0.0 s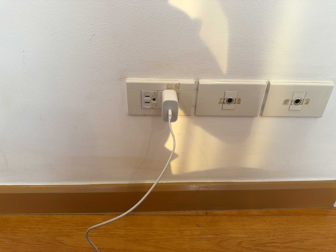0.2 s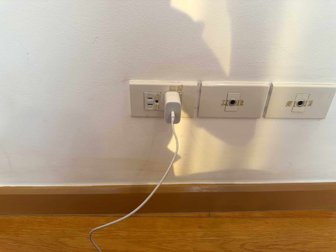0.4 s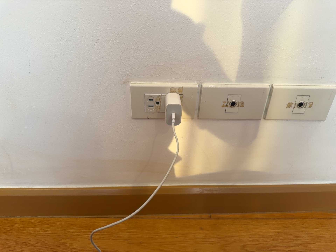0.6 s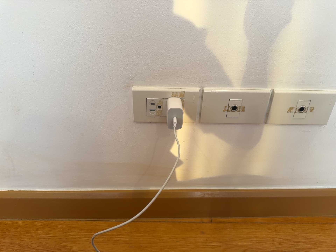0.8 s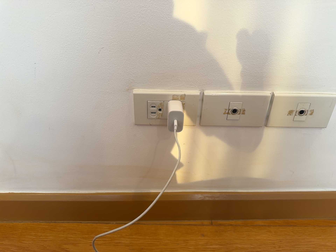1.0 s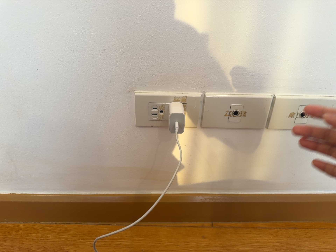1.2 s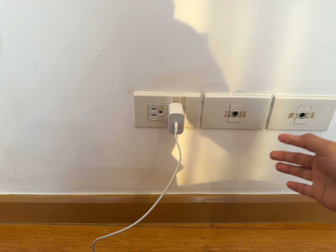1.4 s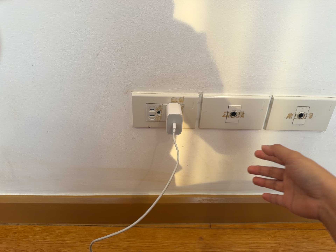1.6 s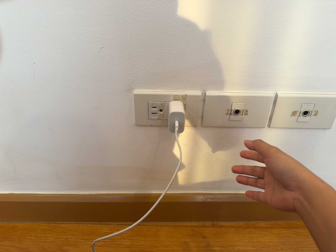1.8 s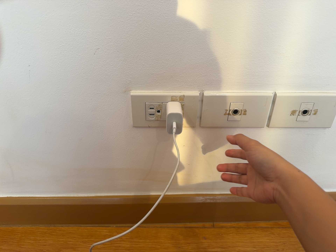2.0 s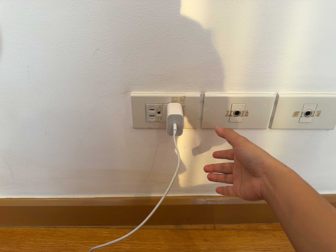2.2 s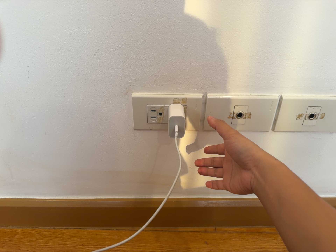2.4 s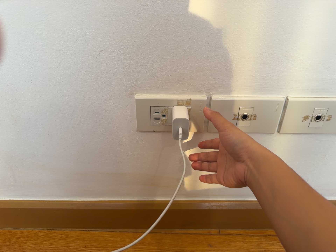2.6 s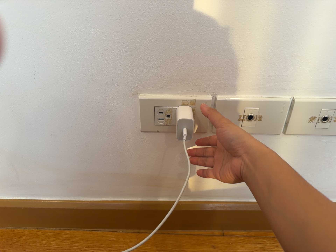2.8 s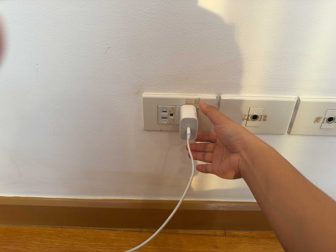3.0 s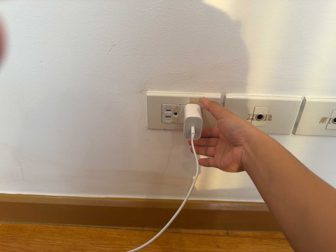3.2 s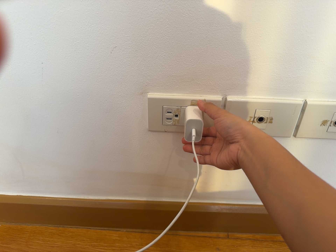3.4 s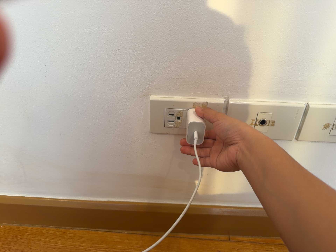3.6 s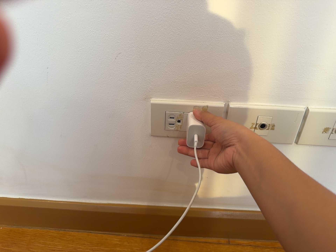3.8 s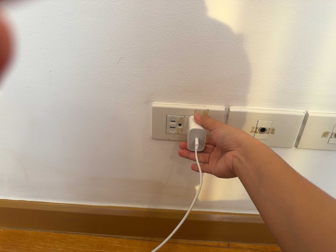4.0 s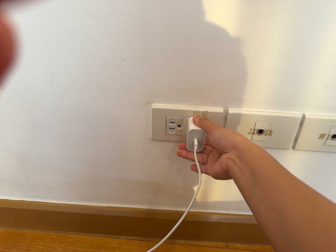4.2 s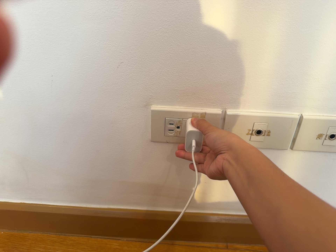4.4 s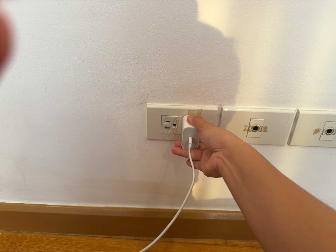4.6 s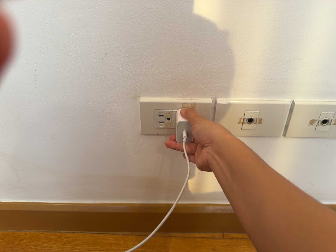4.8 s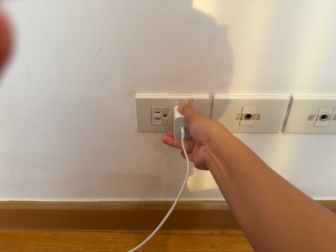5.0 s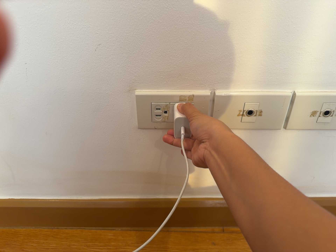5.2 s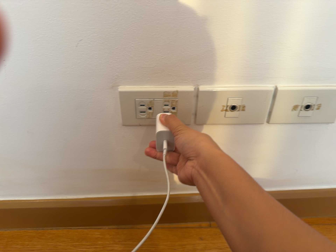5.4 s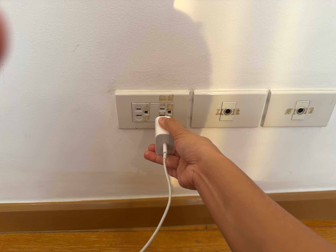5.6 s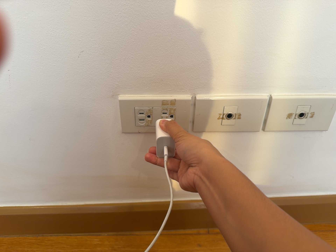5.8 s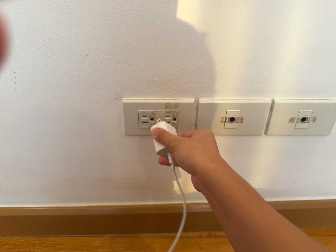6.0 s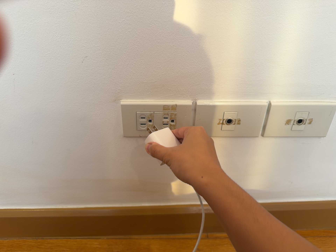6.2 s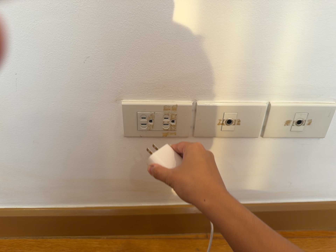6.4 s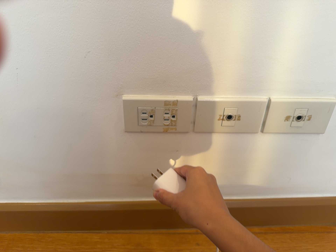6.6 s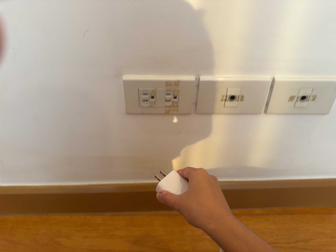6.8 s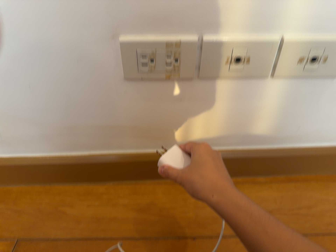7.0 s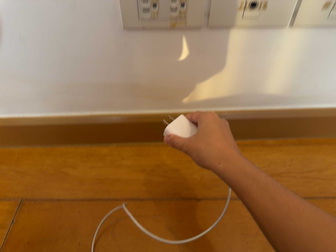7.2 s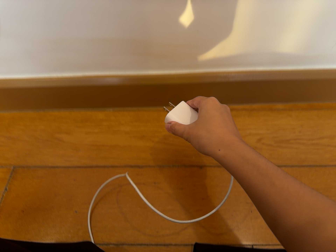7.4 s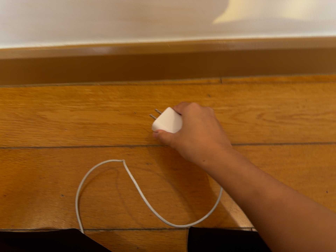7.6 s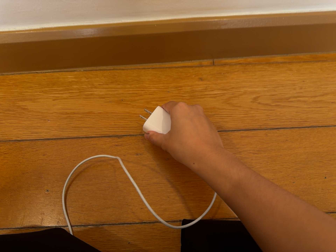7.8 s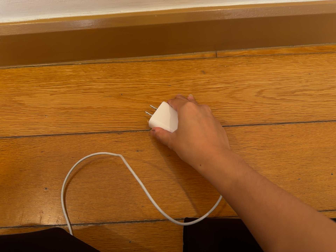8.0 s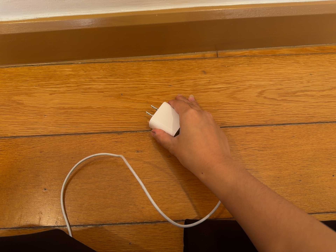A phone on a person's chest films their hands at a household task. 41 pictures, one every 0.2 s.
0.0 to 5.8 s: The camera shifts only a little, or ends up much as it began.
5.8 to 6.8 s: The camera's aim tips toward the bottom of its view by about 10 degrees, and the scene shifts upward.
6.8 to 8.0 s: The camera travels forward, about 14 cm, so what stands in front looms larger. Its aim tips toward the bottom of its view by about 25 degrees, and the scene shifts upward.
The film runs forward here.
